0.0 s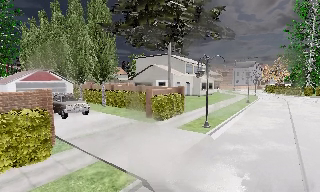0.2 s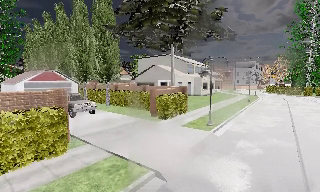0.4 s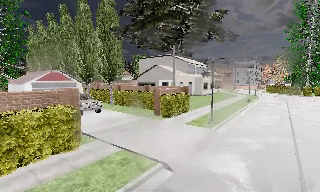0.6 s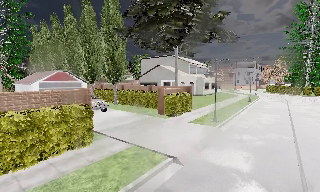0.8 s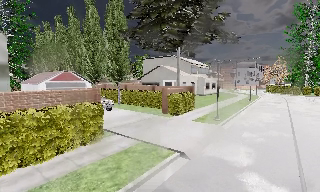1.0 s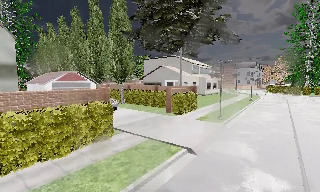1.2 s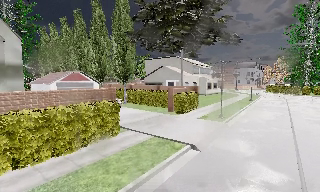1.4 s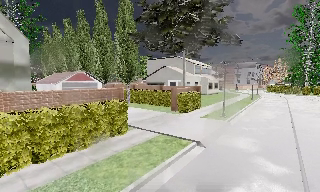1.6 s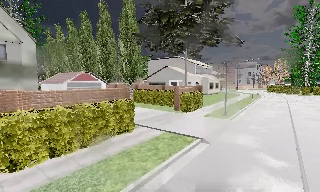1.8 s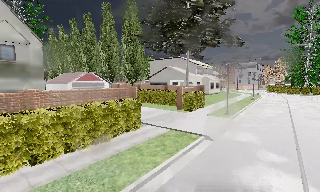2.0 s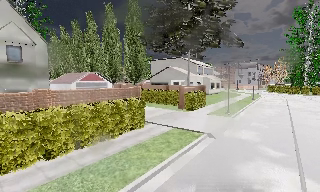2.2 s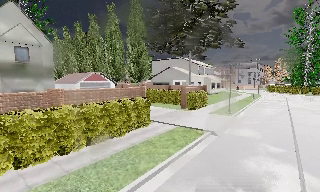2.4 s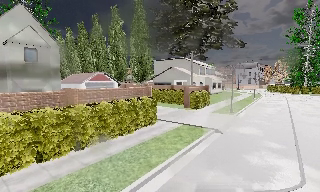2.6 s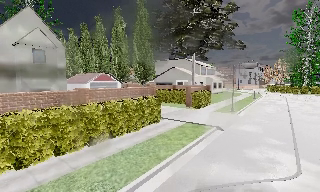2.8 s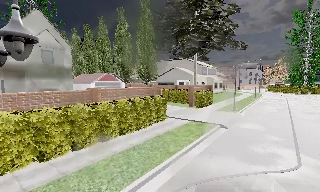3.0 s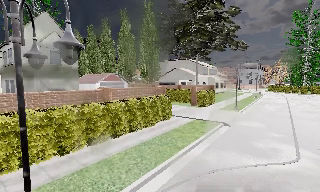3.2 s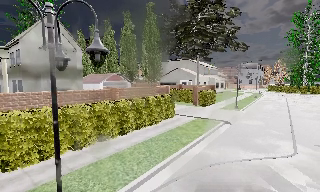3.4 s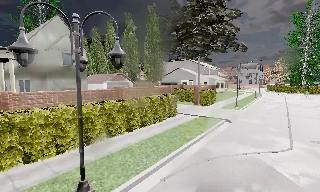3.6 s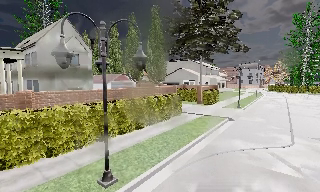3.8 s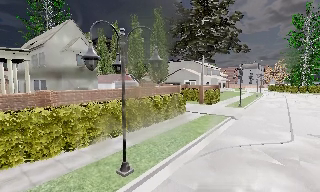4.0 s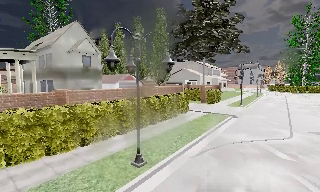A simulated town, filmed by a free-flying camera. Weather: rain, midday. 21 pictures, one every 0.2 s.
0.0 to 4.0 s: The camera travels backward and to its left, about 12 m, so what stands in front gets smaller.
The film runs forward here.
